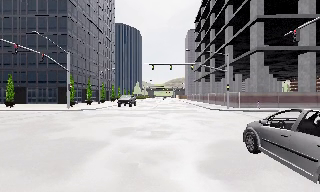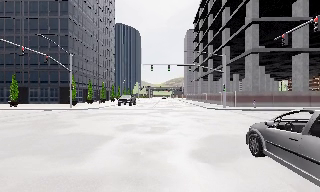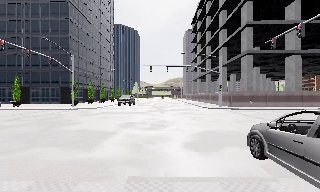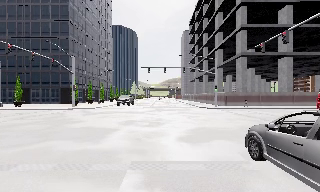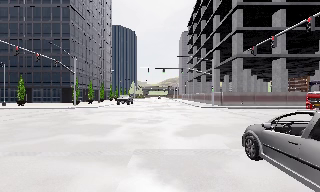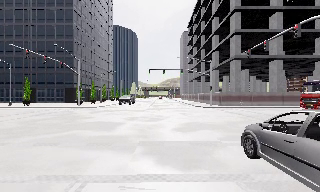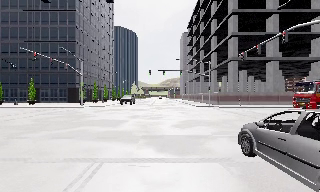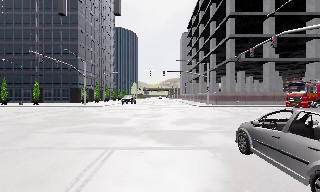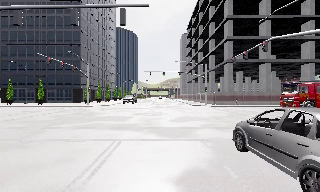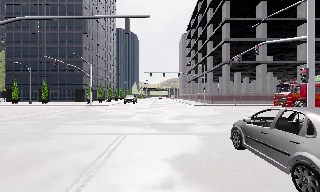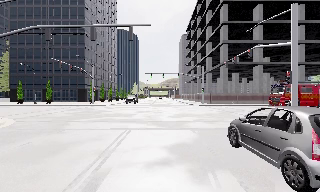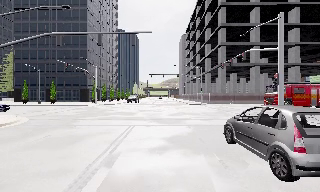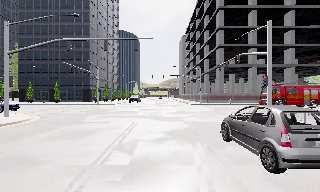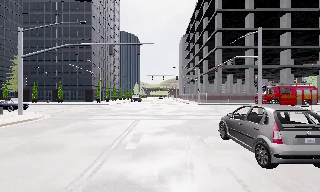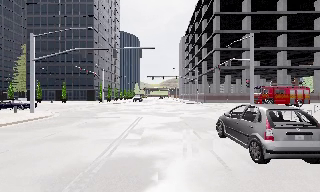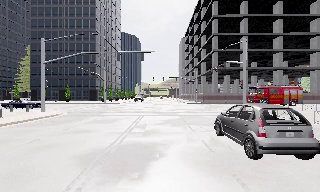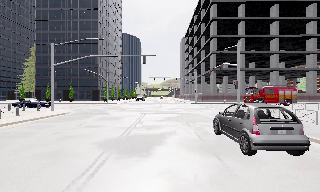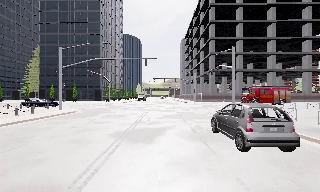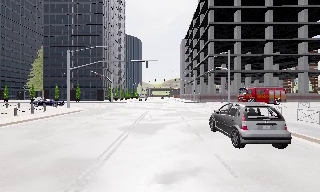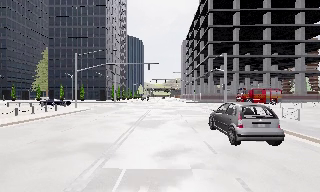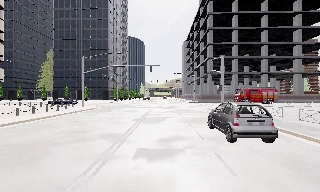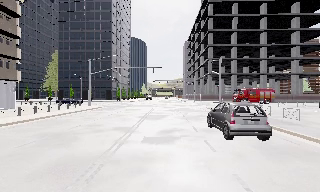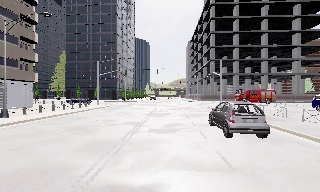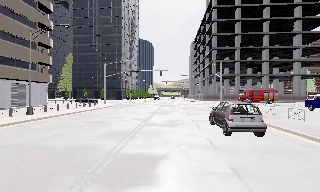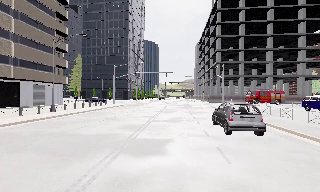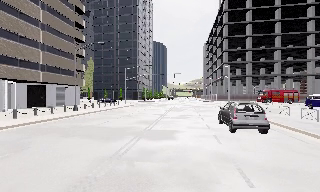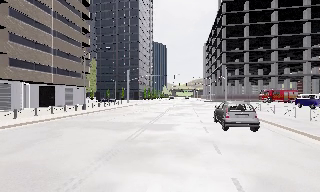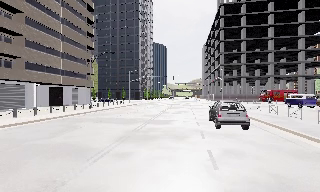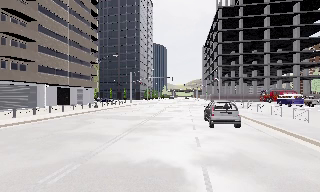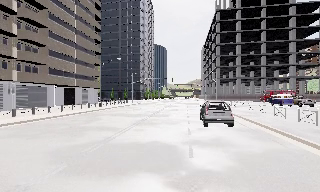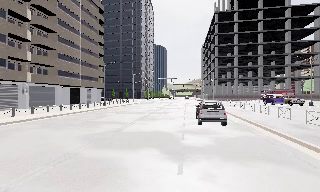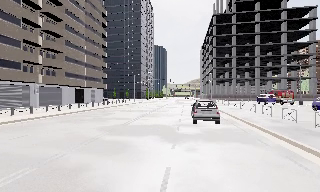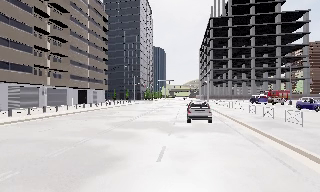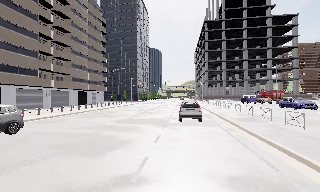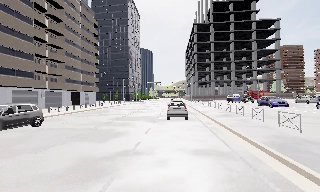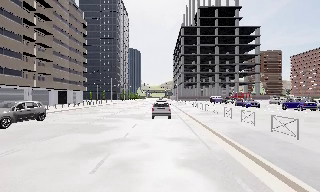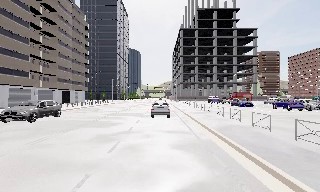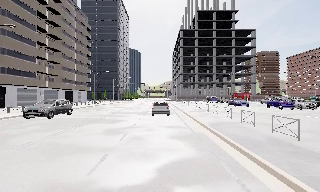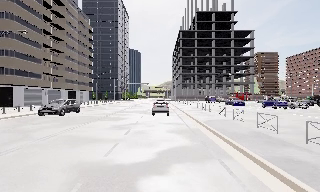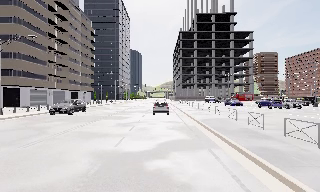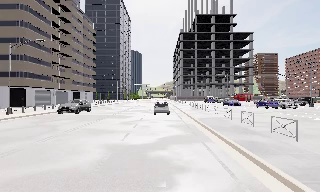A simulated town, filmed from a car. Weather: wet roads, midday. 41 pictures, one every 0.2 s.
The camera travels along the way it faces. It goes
backward.
0.0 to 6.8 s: The camera travels backward, about 50 m, so what stands in front gets smaller. It gains speed.
6.8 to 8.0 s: The camera travels backward, about 8 m, so what stands in front gets smaller. It loses speed.
The film runs backward here.
